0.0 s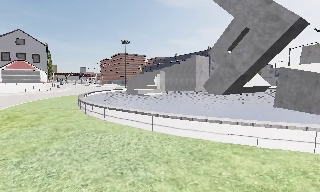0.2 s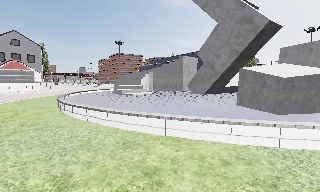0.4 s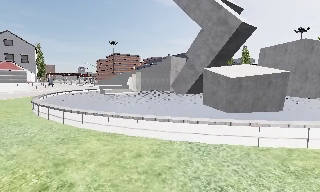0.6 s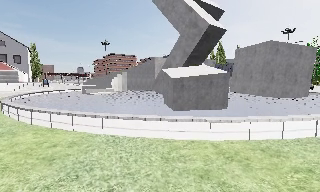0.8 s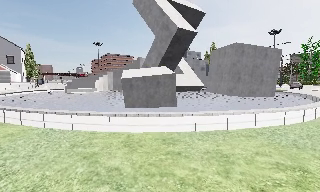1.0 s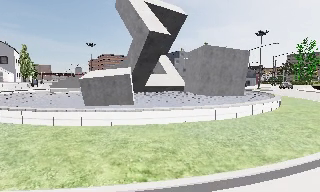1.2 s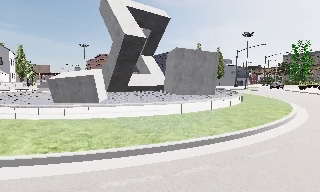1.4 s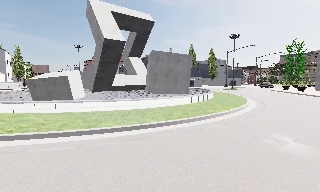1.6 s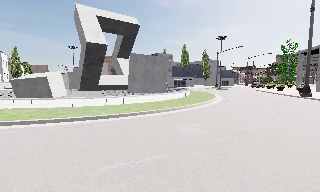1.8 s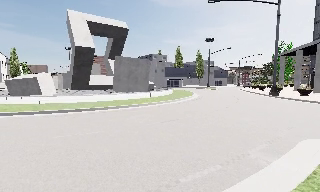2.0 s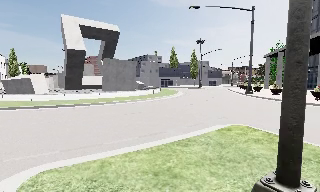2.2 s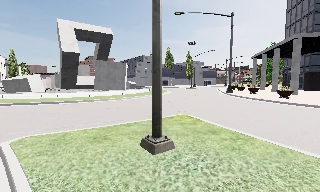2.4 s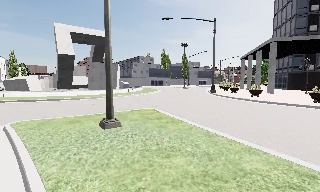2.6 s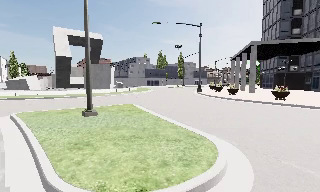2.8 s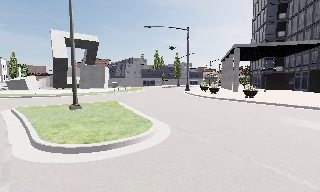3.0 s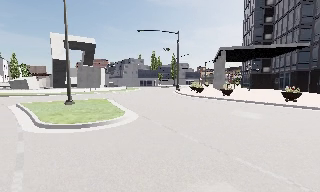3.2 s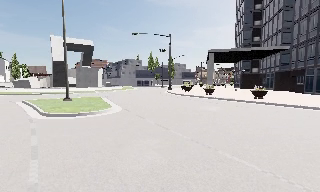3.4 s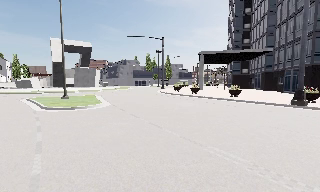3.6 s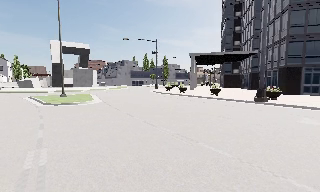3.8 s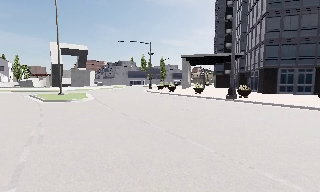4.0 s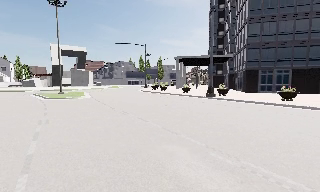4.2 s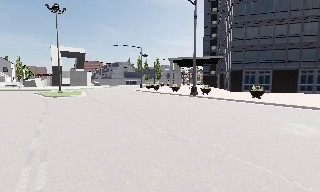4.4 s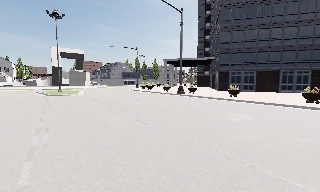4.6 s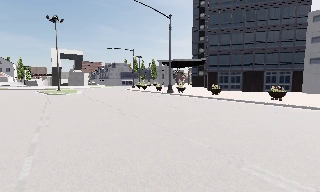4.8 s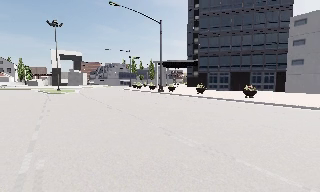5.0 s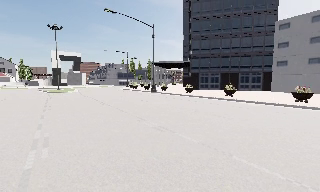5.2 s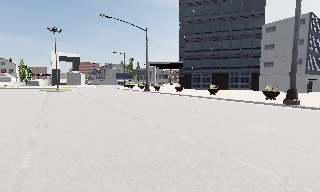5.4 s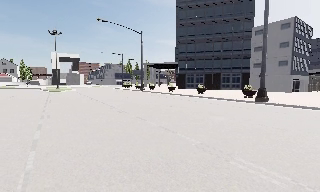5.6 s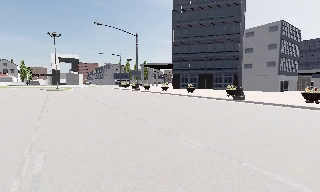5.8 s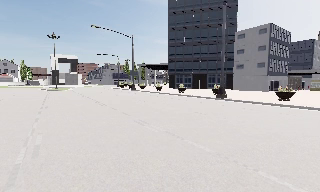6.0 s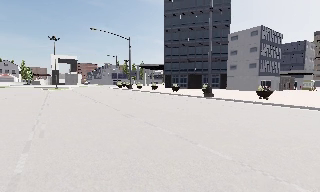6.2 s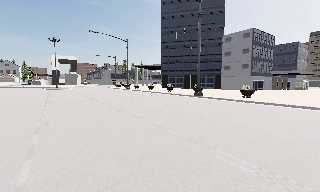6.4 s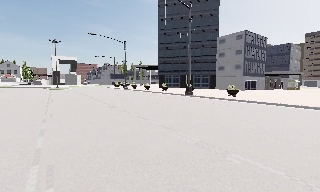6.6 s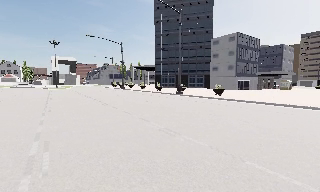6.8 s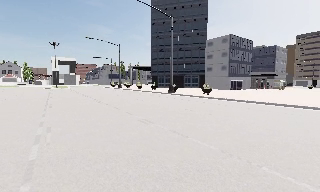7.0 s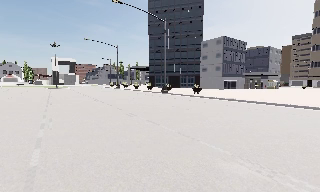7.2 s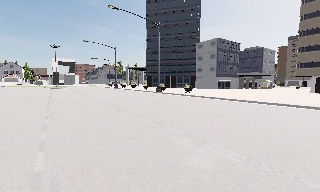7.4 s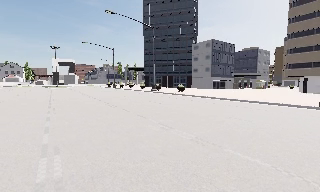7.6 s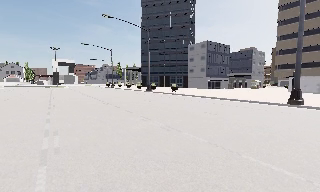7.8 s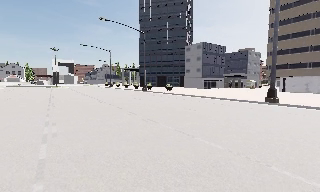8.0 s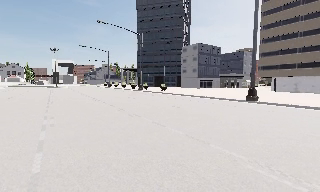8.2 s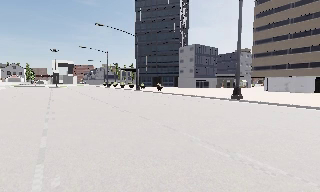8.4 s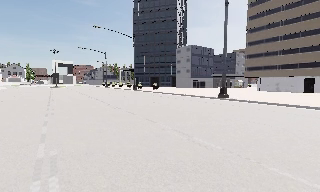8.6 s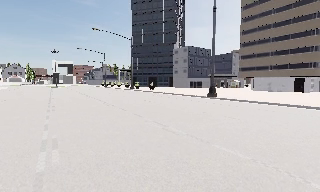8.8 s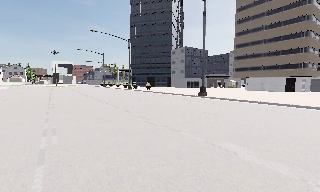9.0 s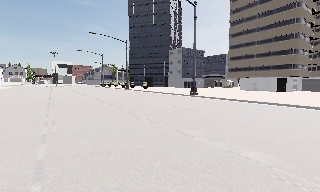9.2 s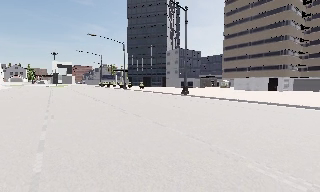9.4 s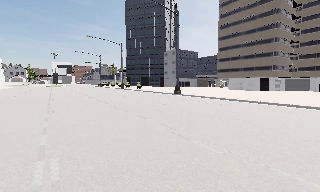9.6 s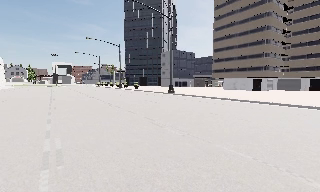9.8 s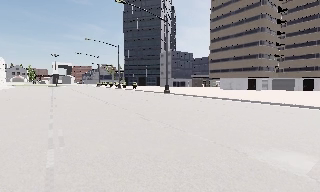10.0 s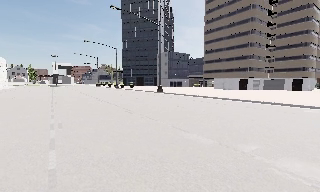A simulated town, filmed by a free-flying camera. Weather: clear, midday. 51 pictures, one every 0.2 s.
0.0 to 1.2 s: The camera travels to its right, about 13 m, so close, fixed things drift to the left.
1.2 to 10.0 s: The camera travels backward and to its right, about 85 m, so what stands in front gets smaller. It loses speed.
The film runs forward here.
